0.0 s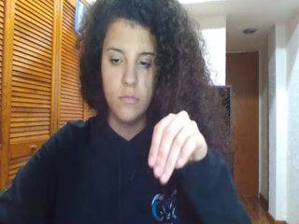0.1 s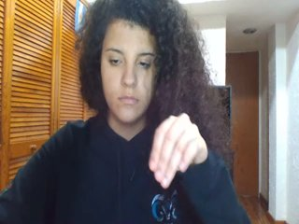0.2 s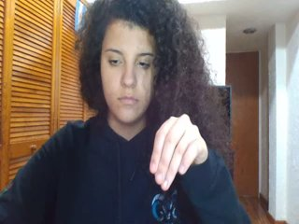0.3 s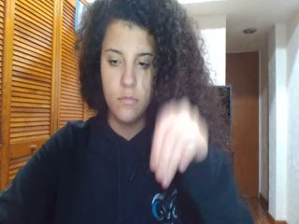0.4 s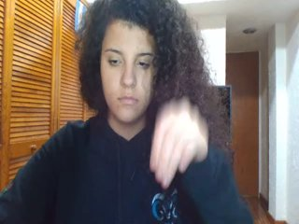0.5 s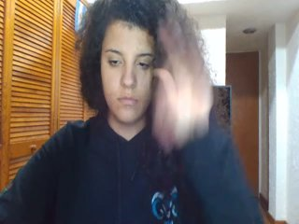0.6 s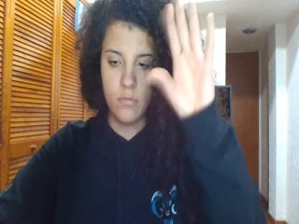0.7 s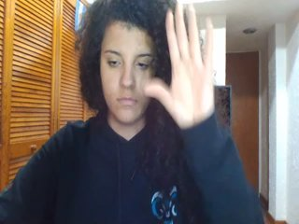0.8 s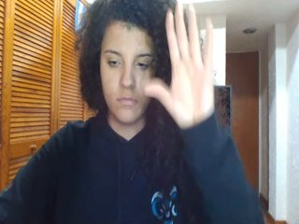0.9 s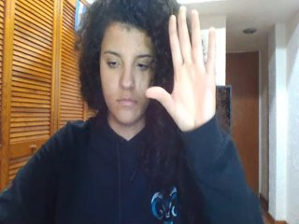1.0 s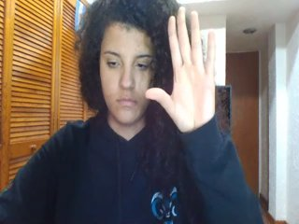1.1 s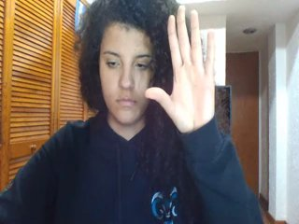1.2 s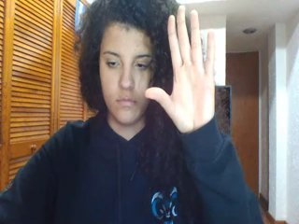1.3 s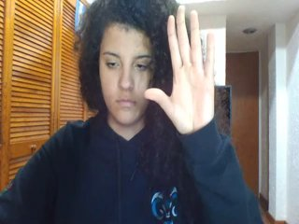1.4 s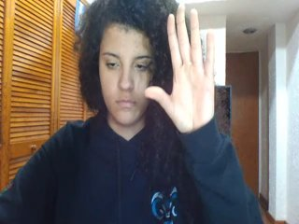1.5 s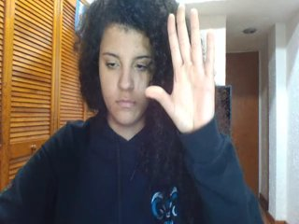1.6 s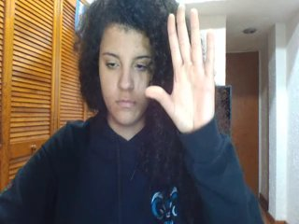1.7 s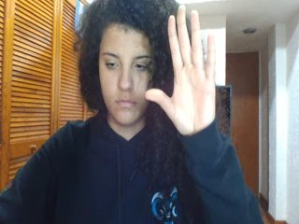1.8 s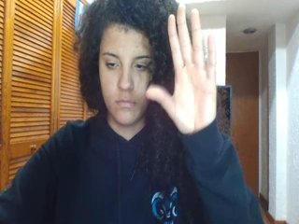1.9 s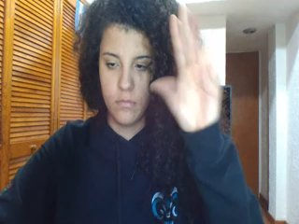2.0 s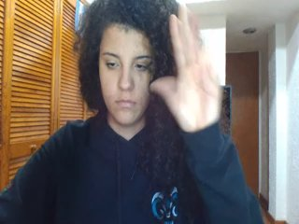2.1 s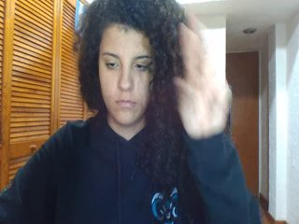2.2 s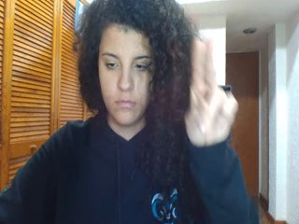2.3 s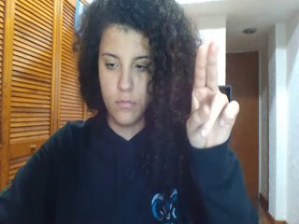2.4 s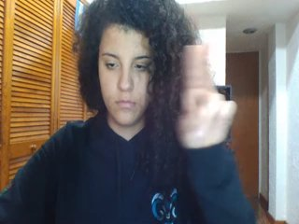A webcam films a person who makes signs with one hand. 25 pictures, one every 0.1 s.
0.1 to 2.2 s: On the screen the hand sweeps upward. The name of the sign: Throw up.
